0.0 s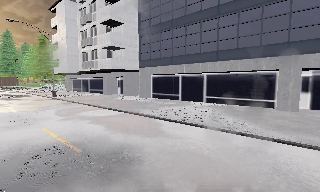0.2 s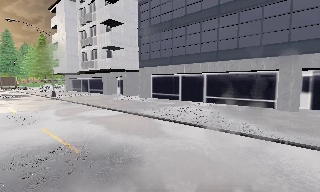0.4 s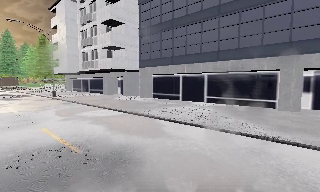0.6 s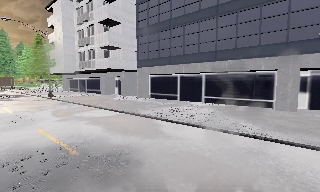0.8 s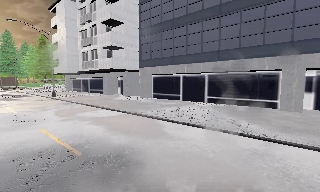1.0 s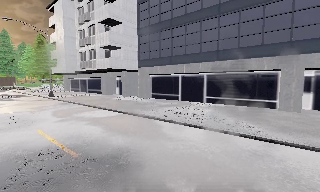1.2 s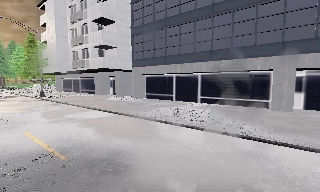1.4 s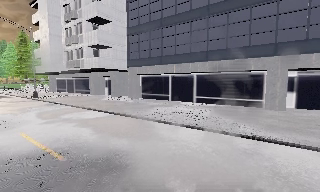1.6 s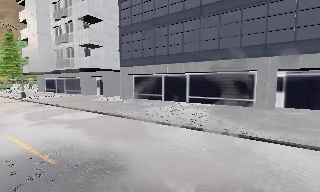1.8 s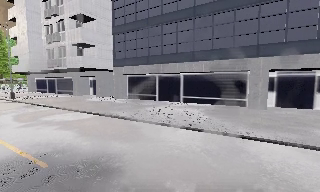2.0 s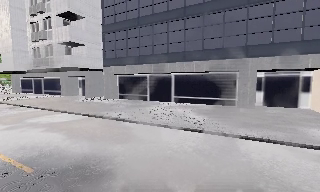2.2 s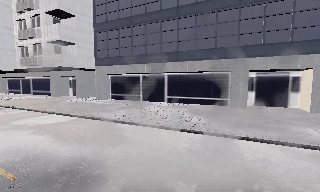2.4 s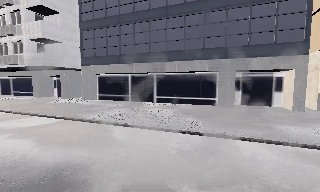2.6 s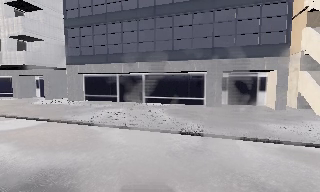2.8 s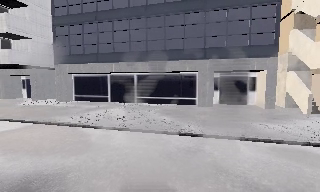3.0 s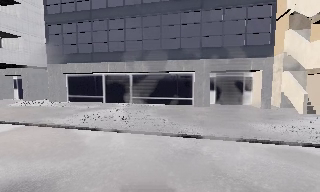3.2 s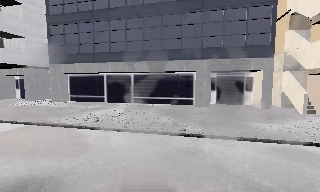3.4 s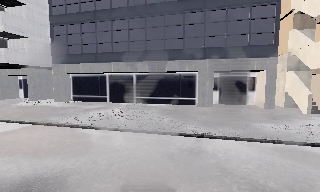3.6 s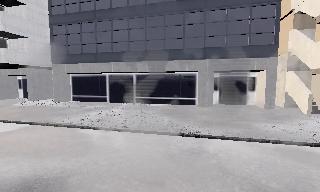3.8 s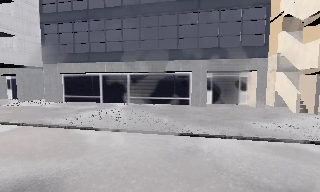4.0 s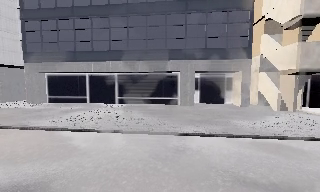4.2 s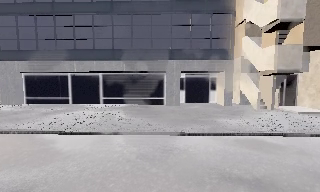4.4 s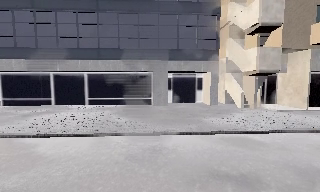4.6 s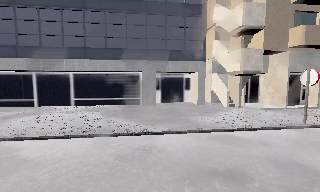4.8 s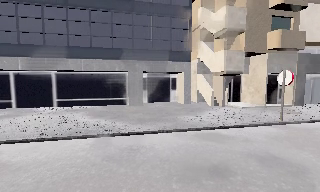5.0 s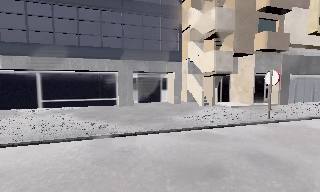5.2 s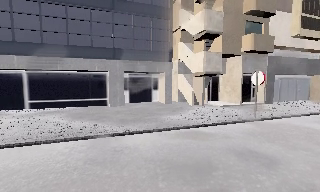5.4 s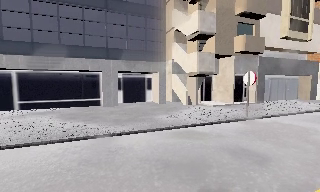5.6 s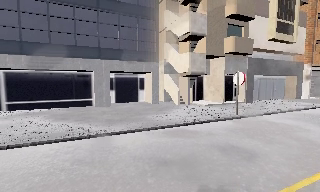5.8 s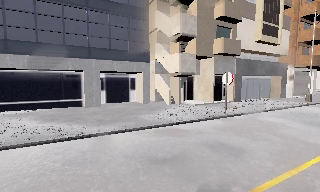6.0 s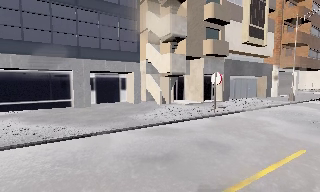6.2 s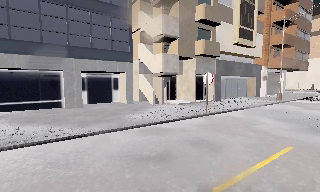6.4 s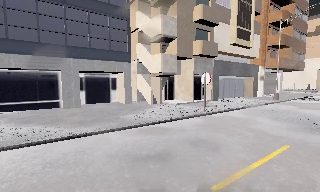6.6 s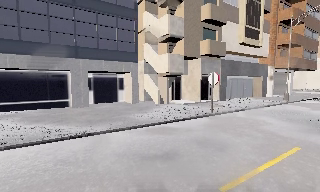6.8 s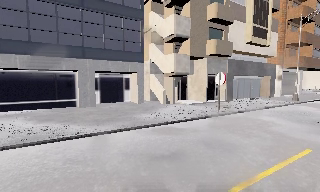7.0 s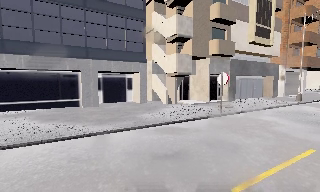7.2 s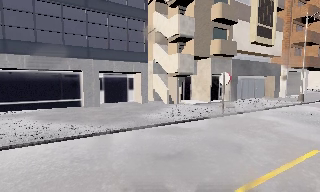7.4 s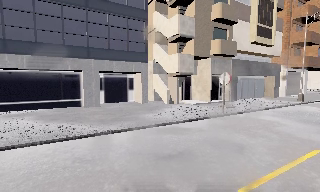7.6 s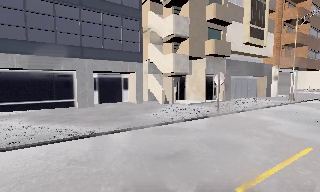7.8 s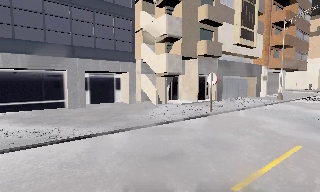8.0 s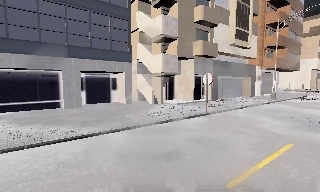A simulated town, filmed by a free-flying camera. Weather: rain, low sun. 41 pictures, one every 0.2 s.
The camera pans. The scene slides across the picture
to the left.
The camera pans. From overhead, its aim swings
clockwise.
0.0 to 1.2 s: The camera shifts only a little, or ends up much as it began.
1.2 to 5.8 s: The camera pans to its right, which is clockwise from overhead, by about 65 degrees. It travels to its left, about 0.5 m.
5.8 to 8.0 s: The camera shifts only a little, or ends up much as it began.
The film runs backward here.
